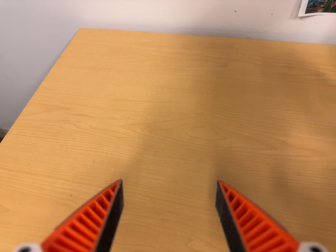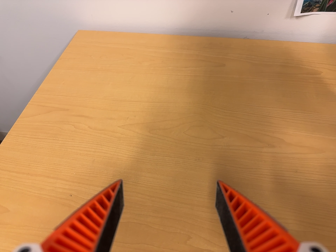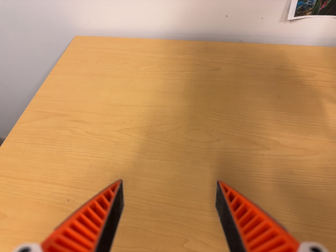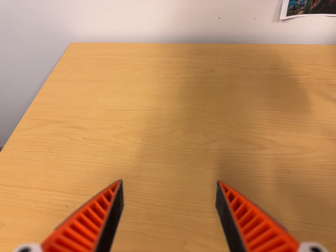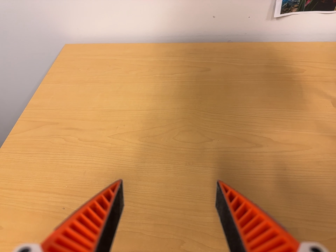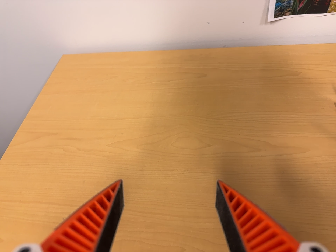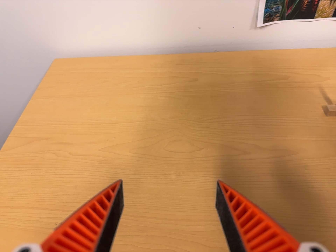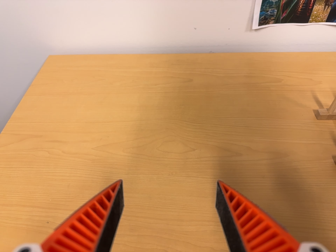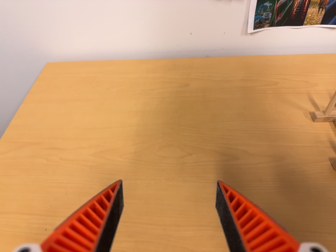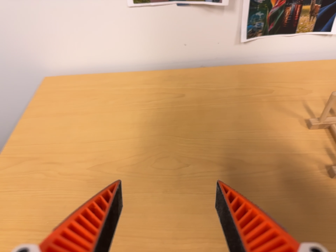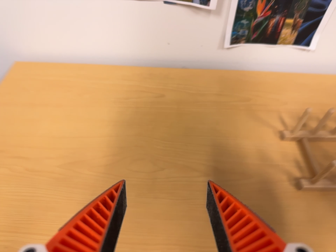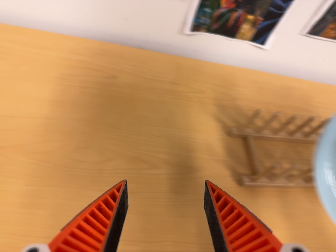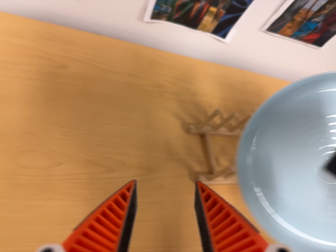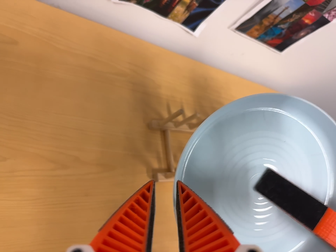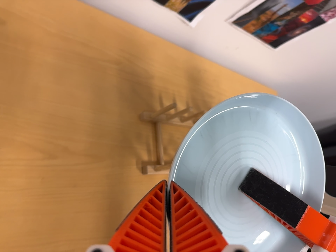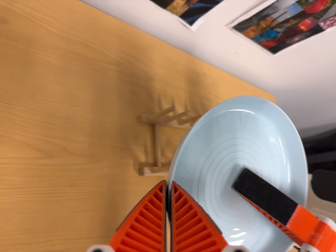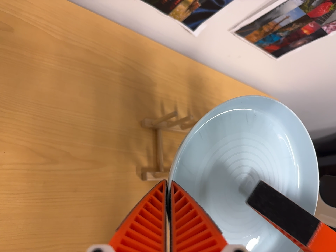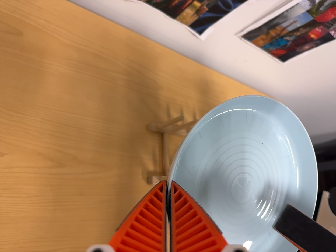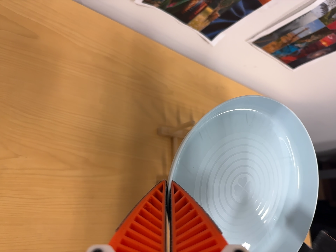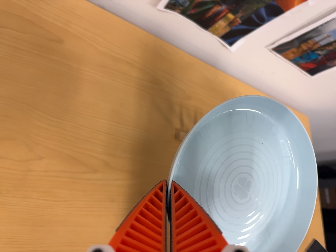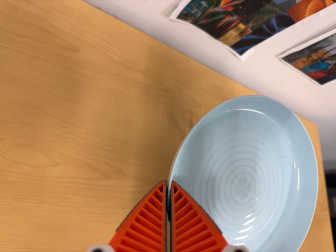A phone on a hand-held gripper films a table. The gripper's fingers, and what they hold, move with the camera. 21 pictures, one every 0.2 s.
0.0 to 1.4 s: The camera shifts only a little, or ends up much as it began.
1.4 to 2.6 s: The camera swings to its right by about 40 degrees, and the scene slides to the left. It travels toward the top of its view and forward, about 16 cm. Its aim tips toward the bottom of its view by about 15 degrees. It rolls about its line of sight by about 15 degrees, and the scene rotates clockwise.
2.6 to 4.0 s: The camera travels to its left, about 7 cm, so close, fixed things drift to the right. It rolls about its line of sight by about 10 degrees, and the scene rotates clockwise.
The film runs backward here.
